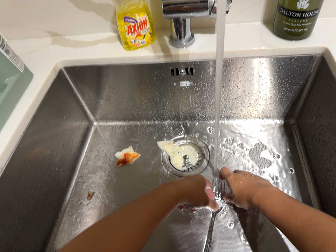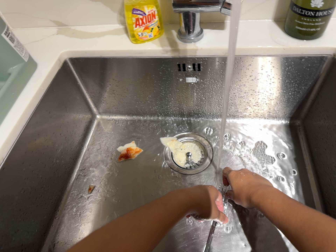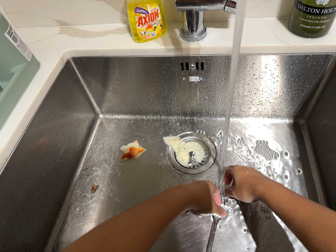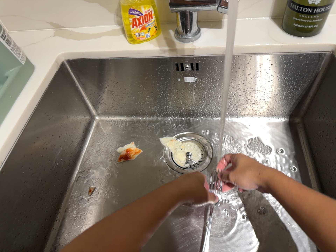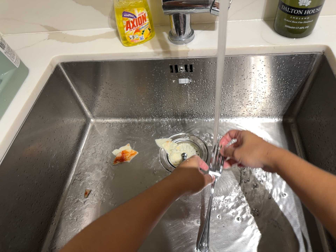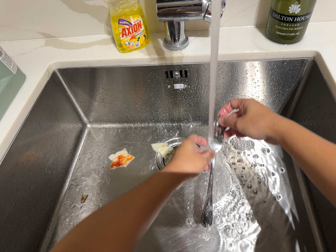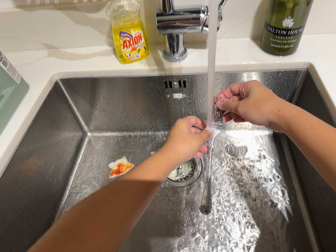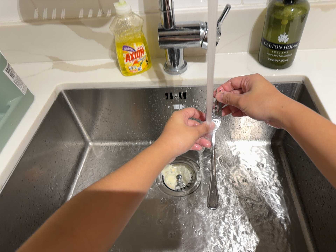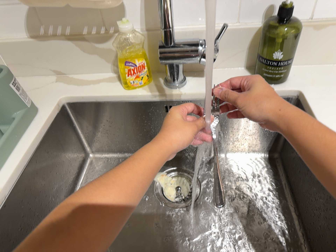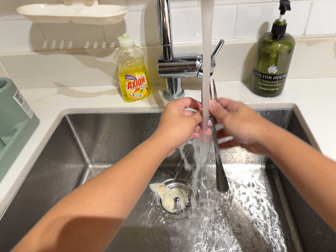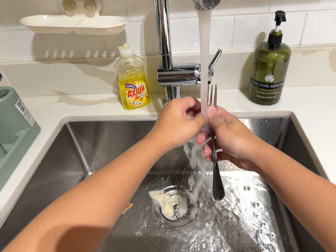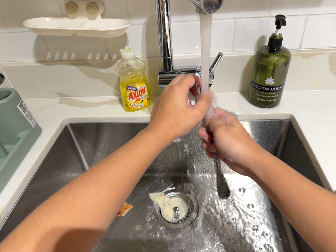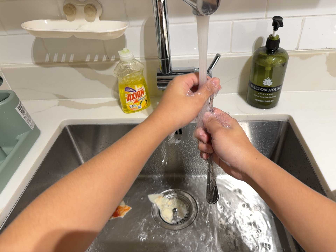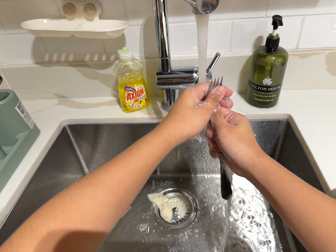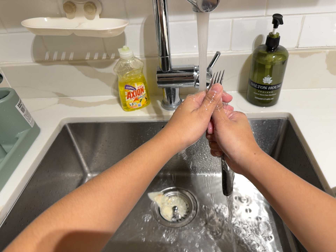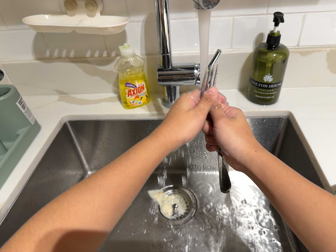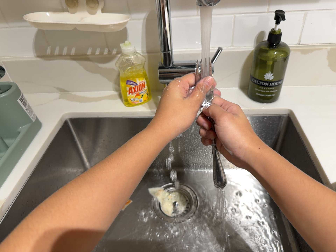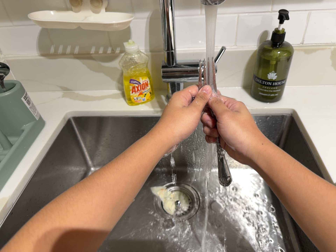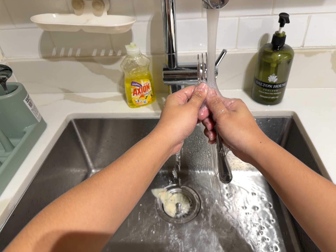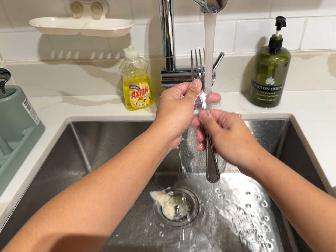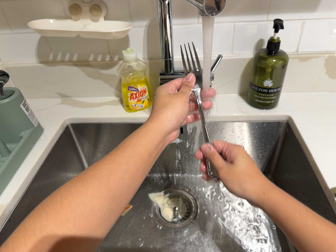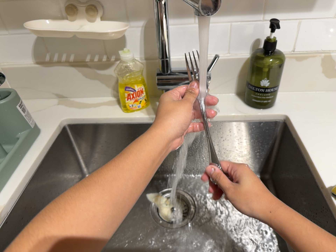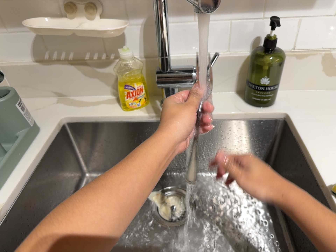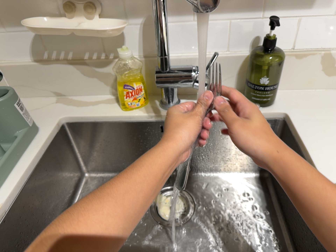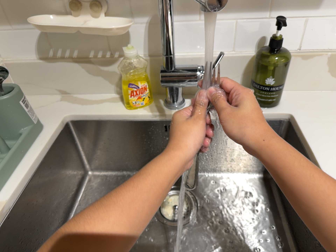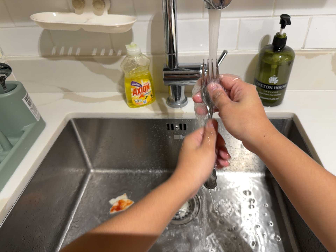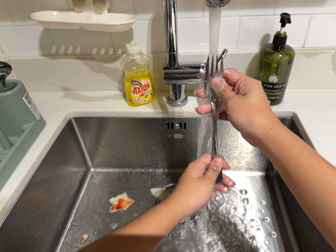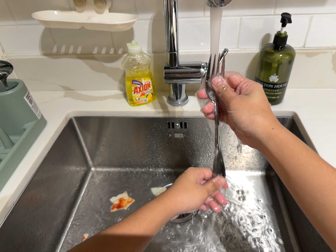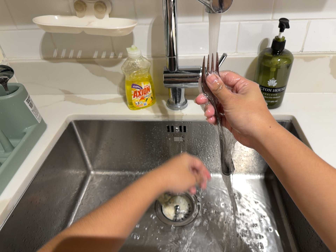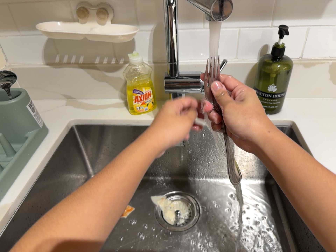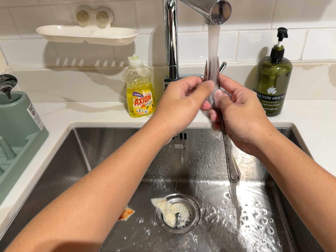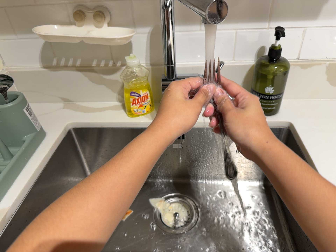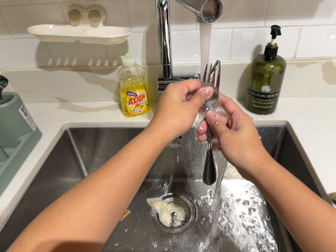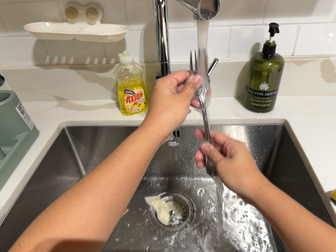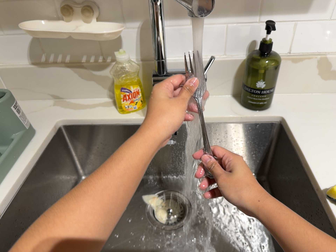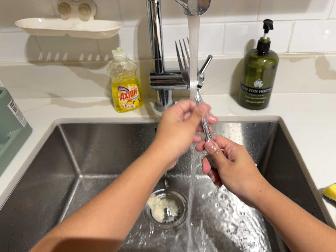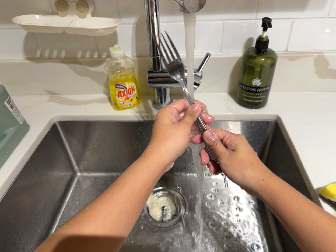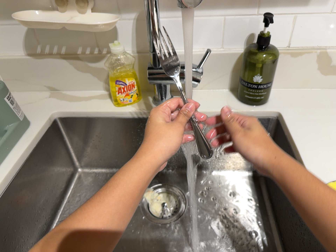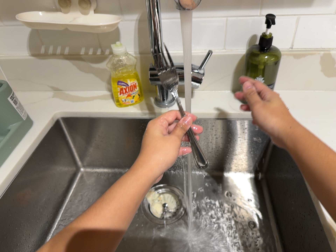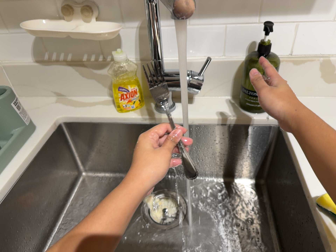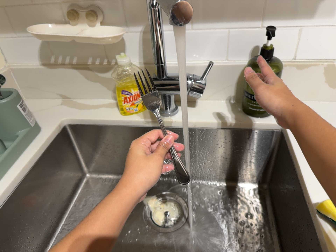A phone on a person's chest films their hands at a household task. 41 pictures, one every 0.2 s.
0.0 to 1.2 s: The camera shifts only a little, or ends up much as it began.
1.2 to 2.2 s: The camera travels backward, about 6 cm, so what stands in front gets smaller. Its aim tips toward the top of its view by about 10 degrees, and the scene shifts downward.
2.2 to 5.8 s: The camera shifts only a little, or ends up much as it began.
5.8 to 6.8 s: The camera shifts only a little, or ends up much as it began.
6.8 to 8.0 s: The camera travels to its right, about 5 cm.
The film runs forward here.
